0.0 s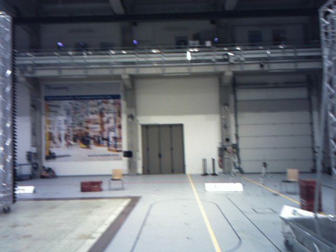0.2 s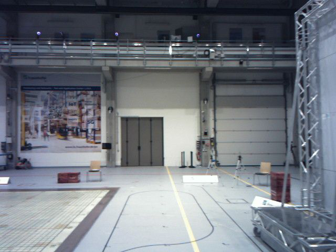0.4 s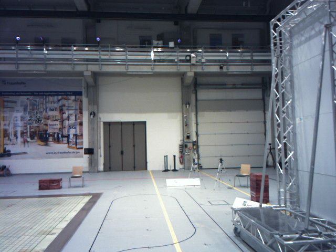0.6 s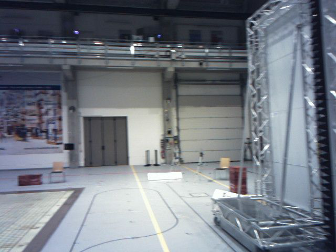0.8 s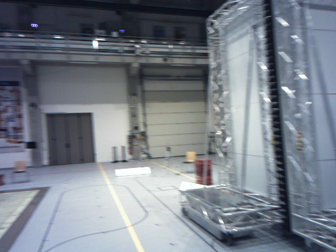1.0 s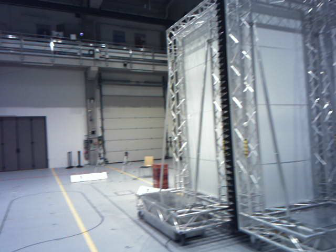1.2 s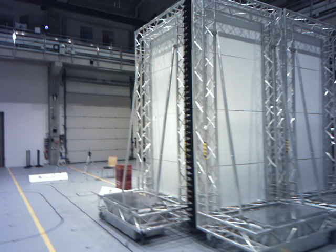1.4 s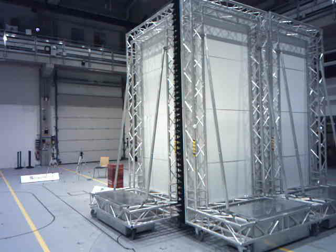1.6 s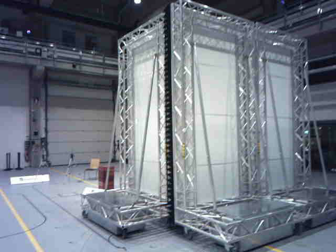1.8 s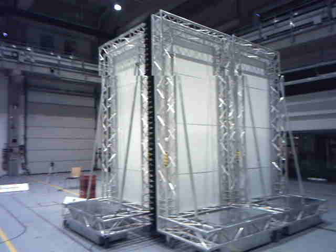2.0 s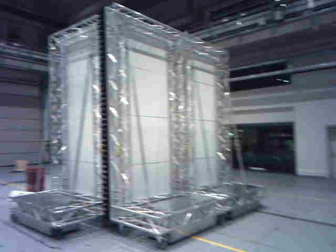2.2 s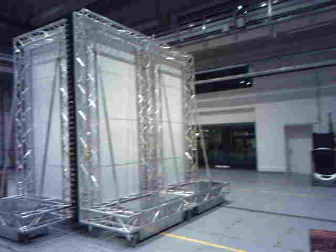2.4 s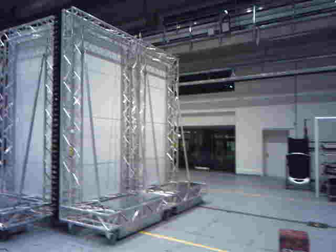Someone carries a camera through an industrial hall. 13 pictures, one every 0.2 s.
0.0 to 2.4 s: The scene slides to the left, as the camera pans about 60 degrees to its right. It travels backward, about 2 m.
The film runs backward here.
